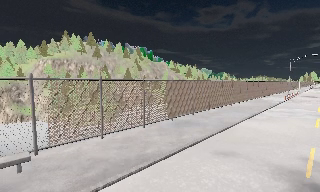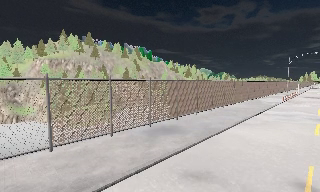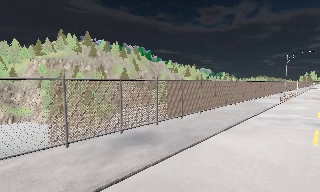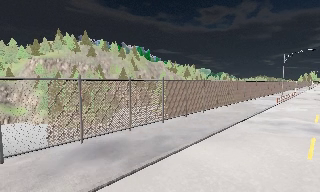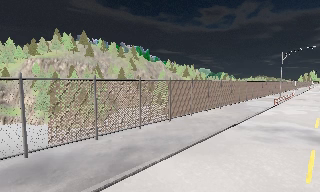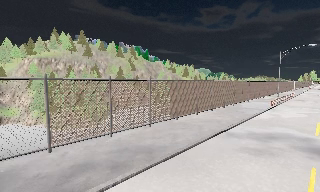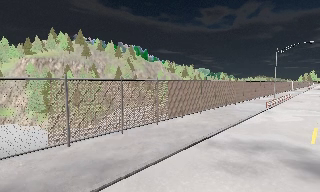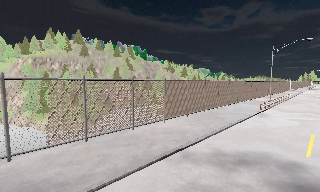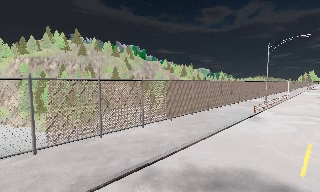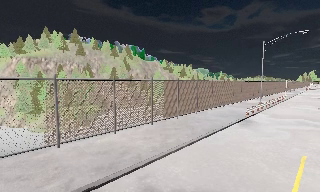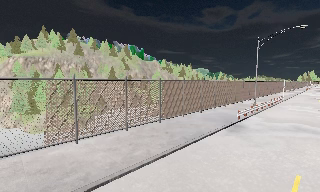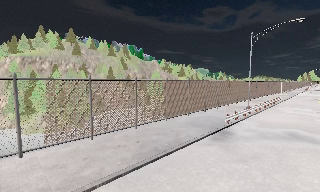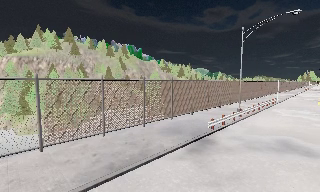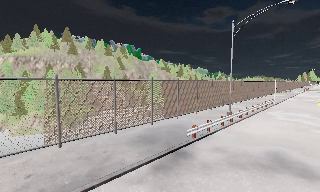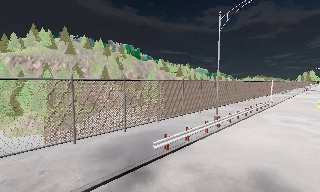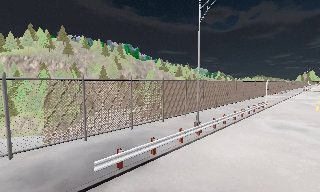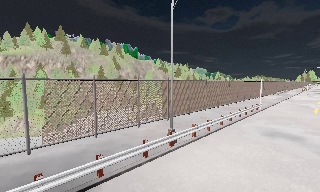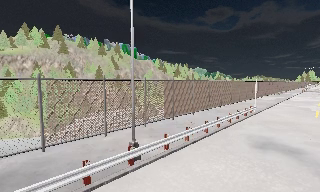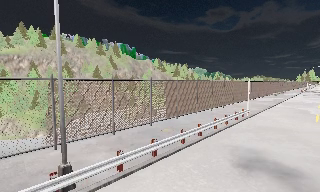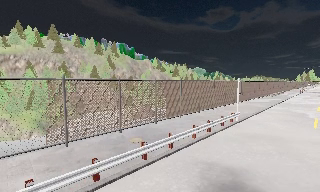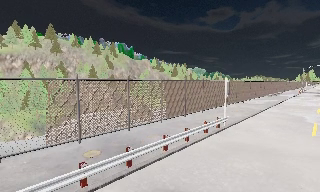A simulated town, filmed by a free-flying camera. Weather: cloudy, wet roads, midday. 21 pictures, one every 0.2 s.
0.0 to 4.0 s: The camera travels to its right and forward, about 40 m, so close, fixed things drift to the left.
The film runs forward here.
